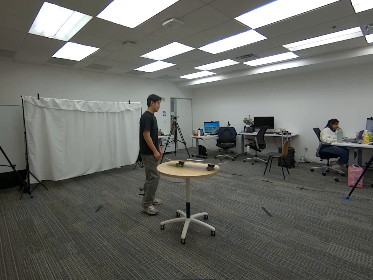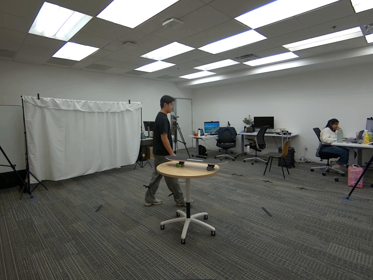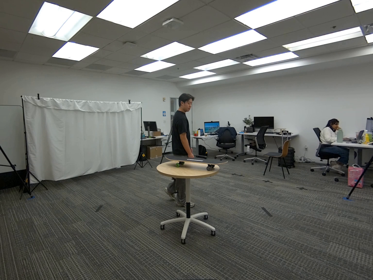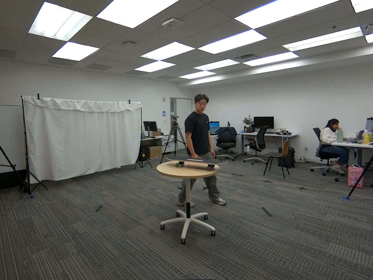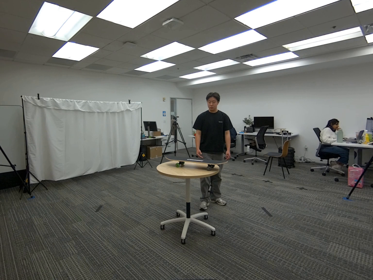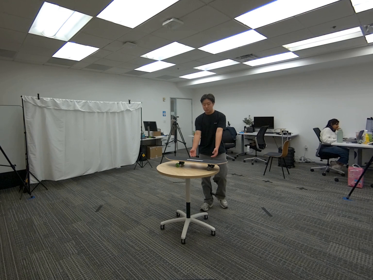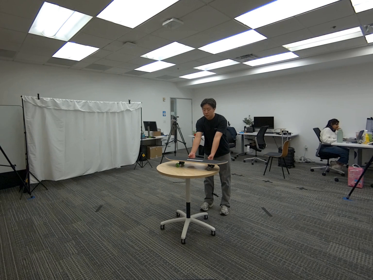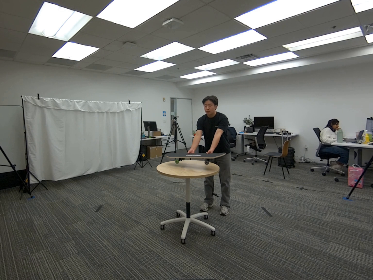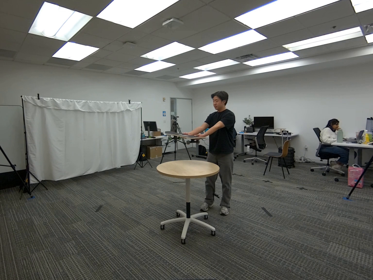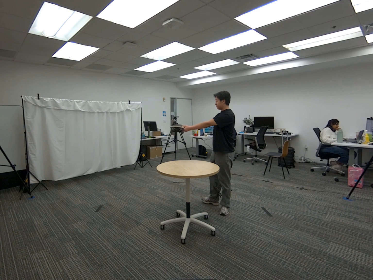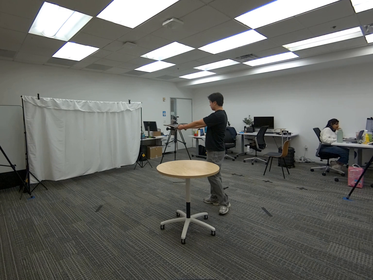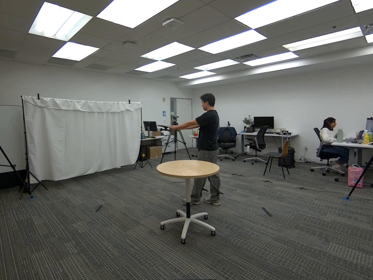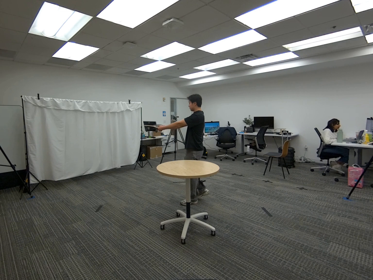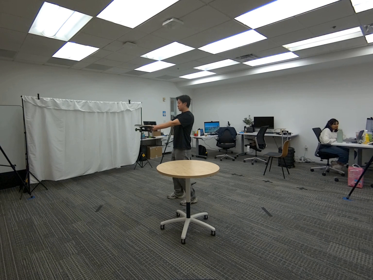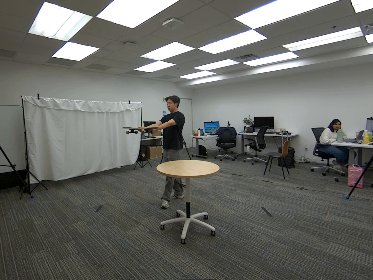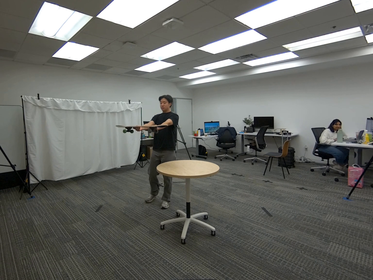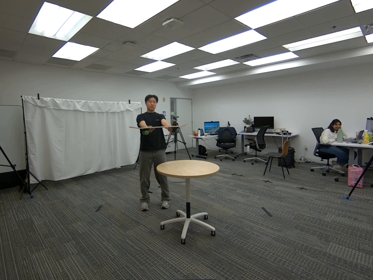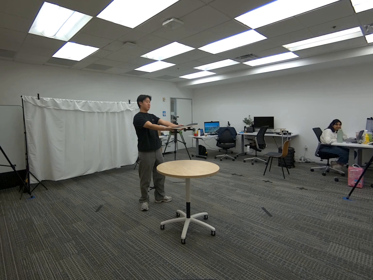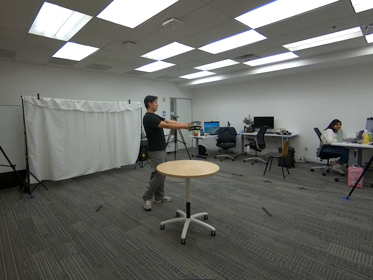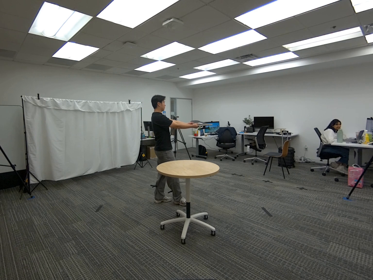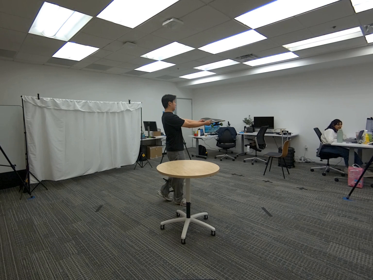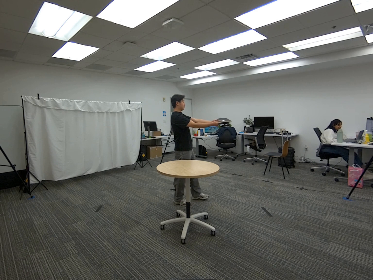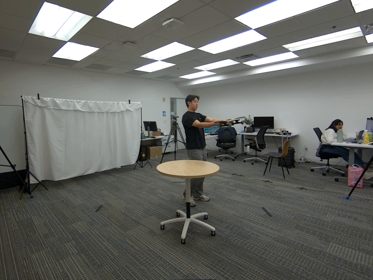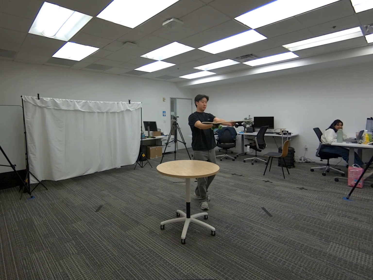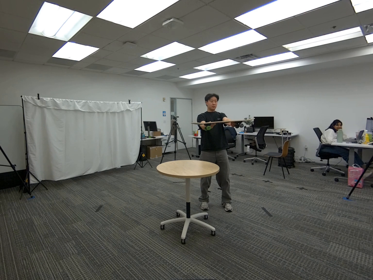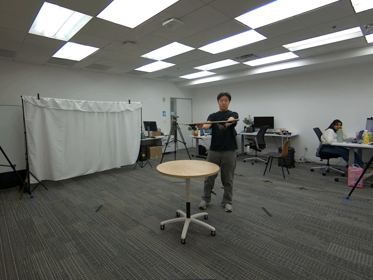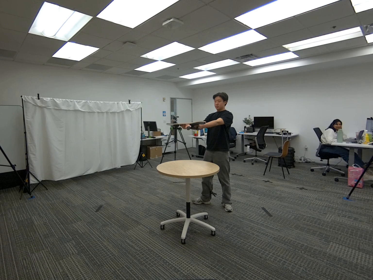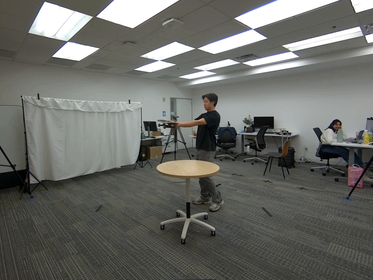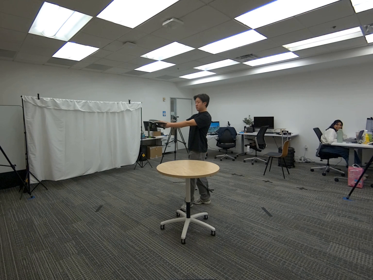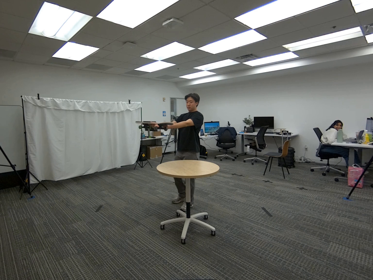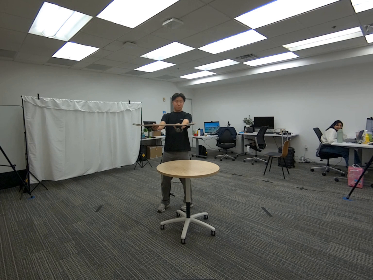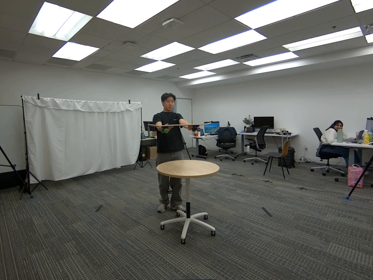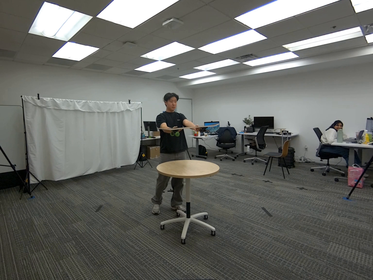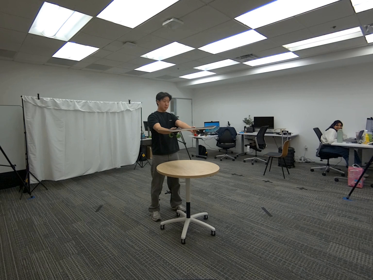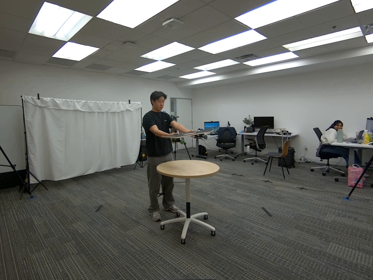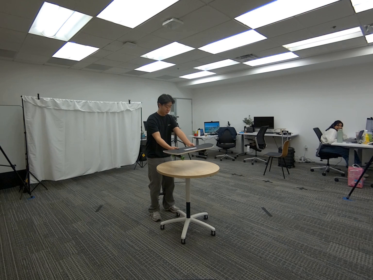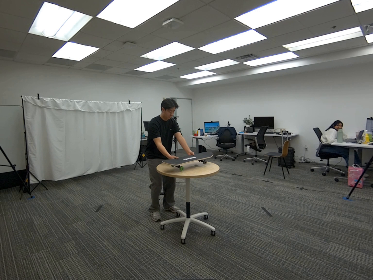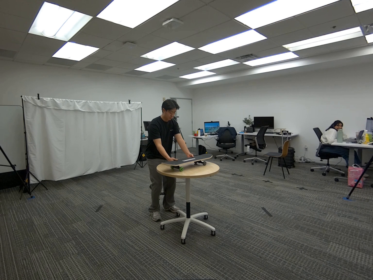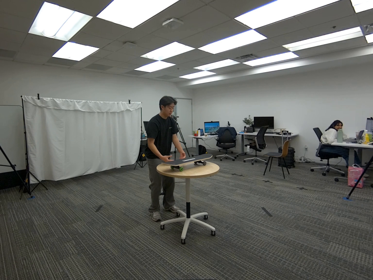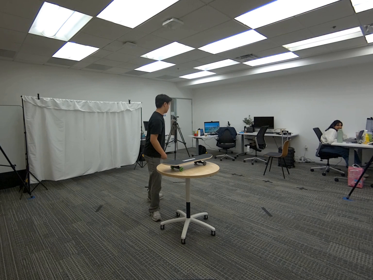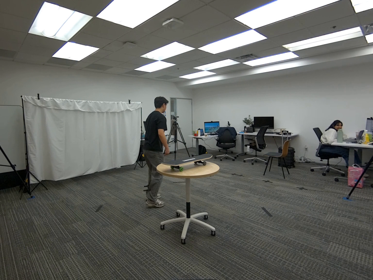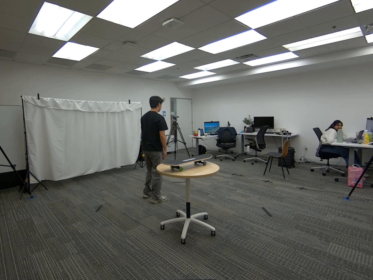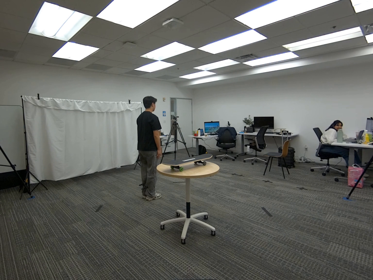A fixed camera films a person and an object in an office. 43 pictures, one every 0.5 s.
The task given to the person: Walk to the skateboard on the round table. Pick up the skateboard with both hands and keep the skateboard in front of you while keeping your elbows straight, and walk around within the bounding area. Place the skateboard back on the round table when finish.
